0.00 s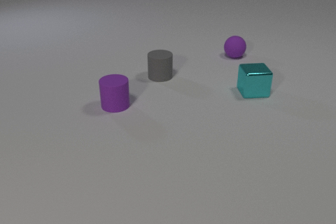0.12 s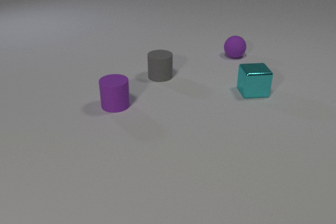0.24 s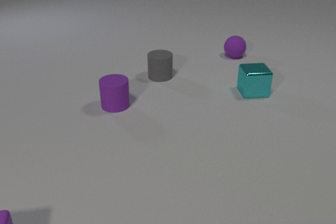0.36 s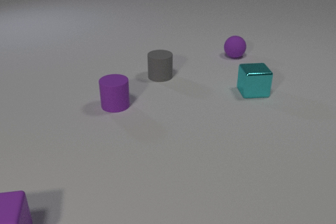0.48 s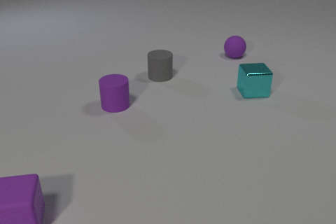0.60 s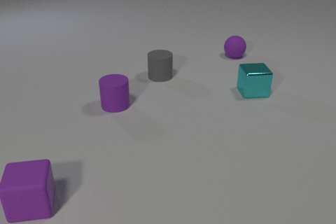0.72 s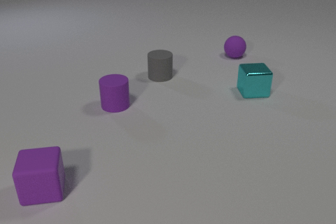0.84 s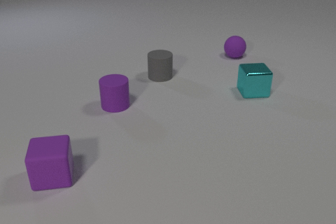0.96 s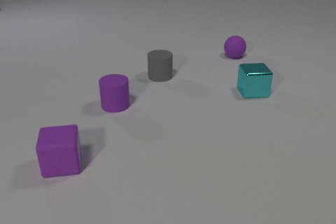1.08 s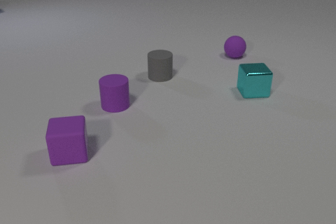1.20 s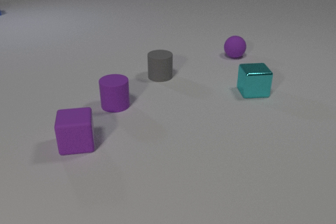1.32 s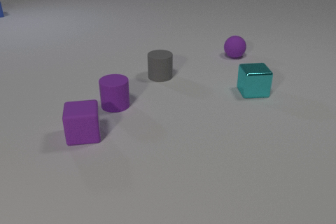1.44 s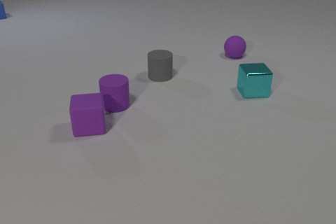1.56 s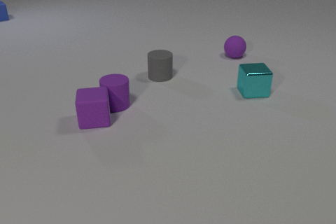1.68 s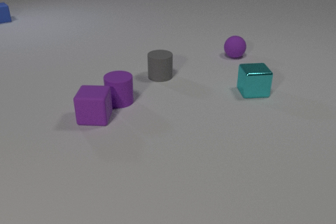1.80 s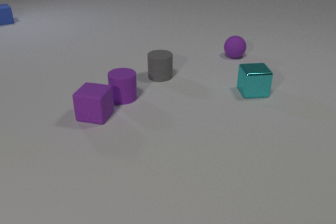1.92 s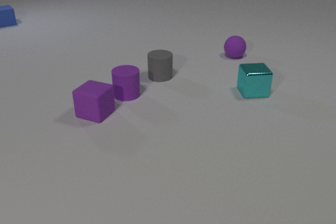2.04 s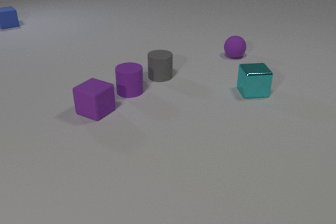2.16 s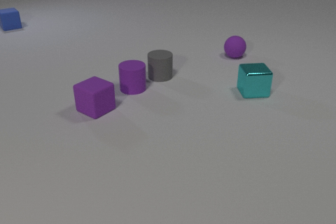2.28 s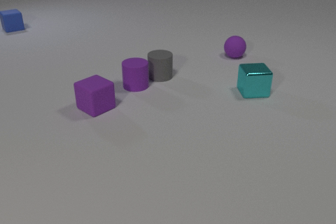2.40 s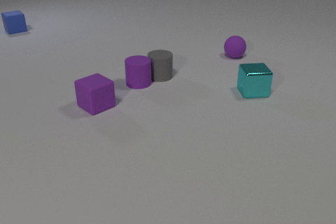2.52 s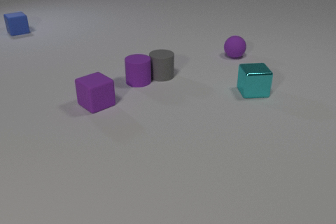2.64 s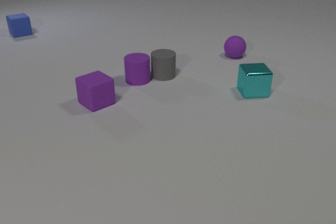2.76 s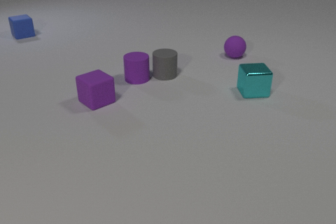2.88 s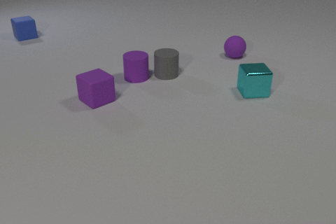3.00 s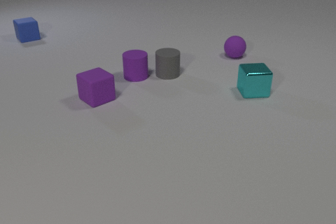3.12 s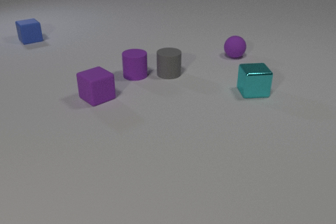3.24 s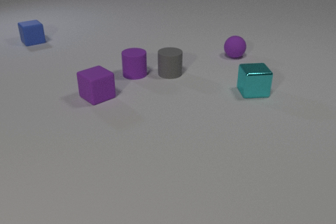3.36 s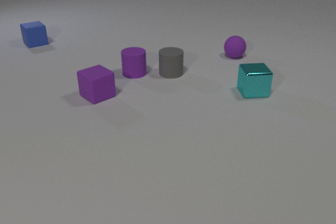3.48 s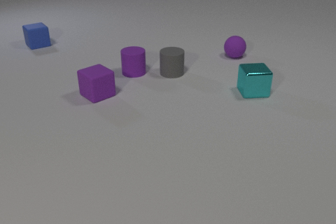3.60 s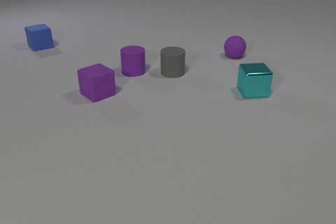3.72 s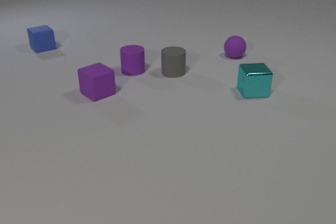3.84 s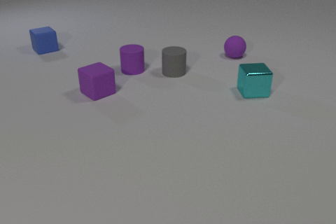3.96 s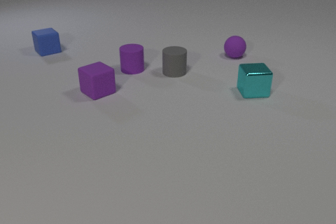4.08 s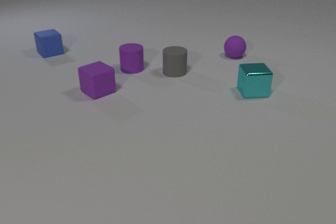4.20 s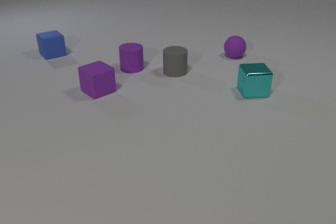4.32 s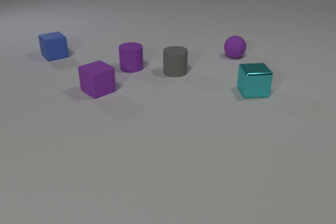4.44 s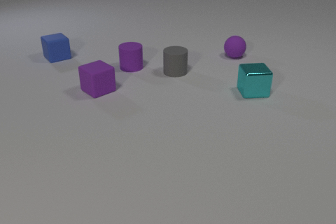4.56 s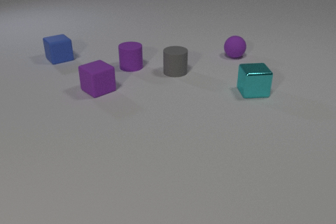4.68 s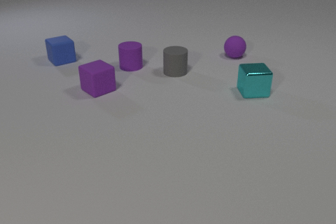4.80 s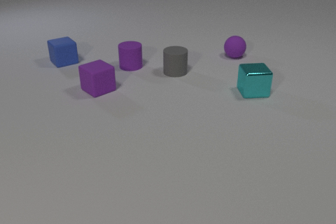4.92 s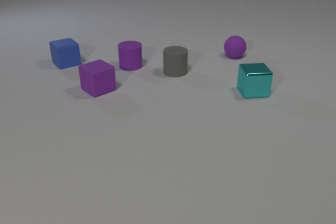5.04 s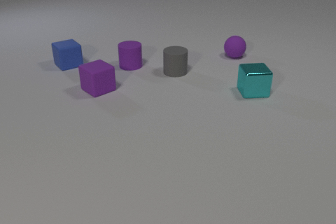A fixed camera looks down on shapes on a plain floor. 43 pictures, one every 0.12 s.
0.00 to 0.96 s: The purple rubber cube comes in at the bottom edge, slides away from the camera and to the right.
0.96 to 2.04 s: The purple rubber cube slides away from the camera, spins clockwise seen from above by about 45 degrees, its near face sliding to the left. The purple rubber cylinder slides away from the camera and to the right. The blue rubber cube comes in at the left edge, slides toward the camera. The purple rubber cube and the purple rubber cylinder collide.
2.04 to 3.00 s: The purple rubber cube slides away from the camera. The purple rubber cylinder slides away from the camera. The blue rubber cube slides toward the camera. The gray rubber cylinder slides to the right and away from the camera. The purple rubber cylinder and the gray rubber cylinder collide.
3.00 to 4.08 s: The purple rubber cube slides away from the camera. The purple rubber cylinder slides away from the camera. The blue rubber cube slides toward the camera and to the right. The gray rubber cylinder slides to the right and away from the camera.
4.08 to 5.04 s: The purple rubber cylinder slides away from the camera. The blue rubber cube slides toward the camera and to the right.
How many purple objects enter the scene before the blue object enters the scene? 1.
What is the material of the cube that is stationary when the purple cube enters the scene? metal.
What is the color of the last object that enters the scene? blue.
